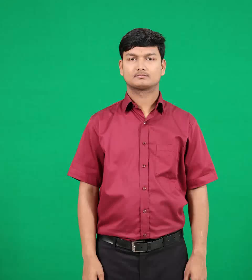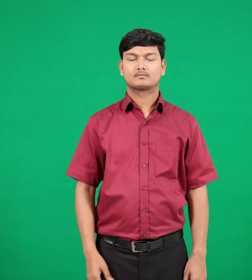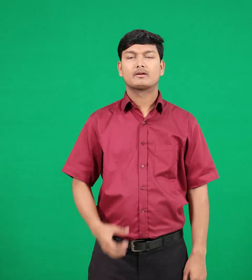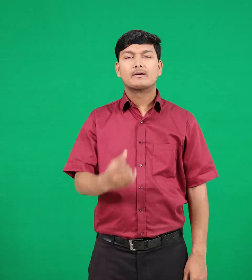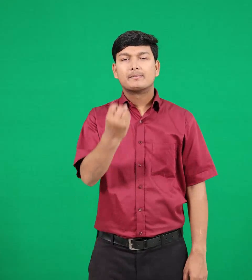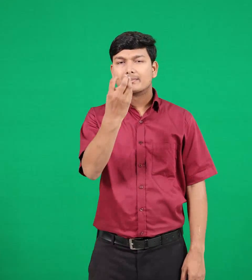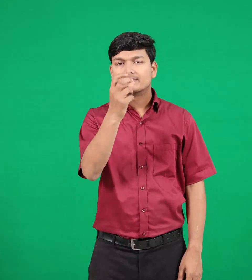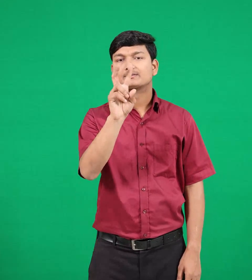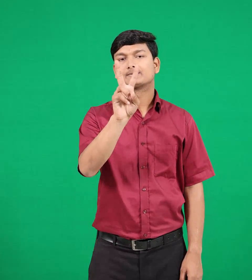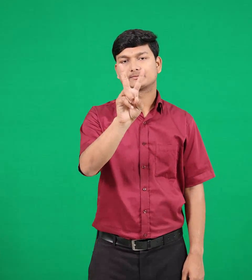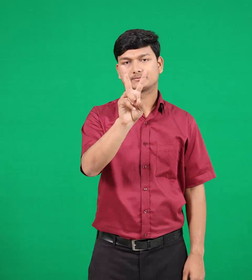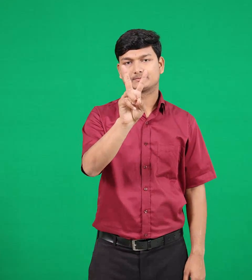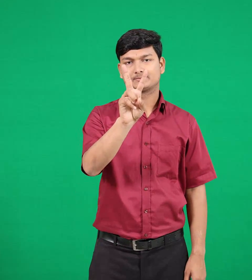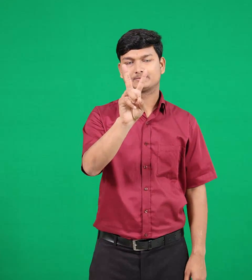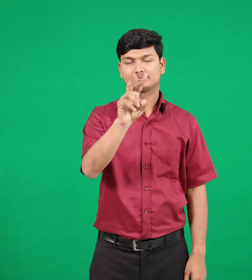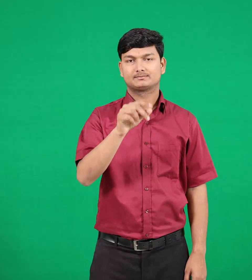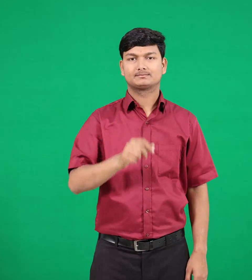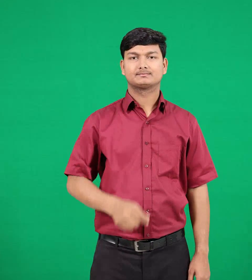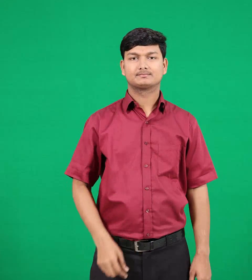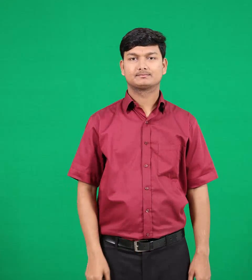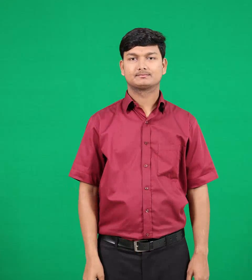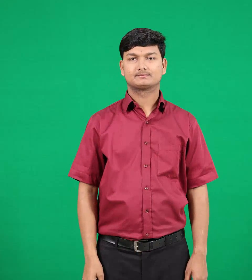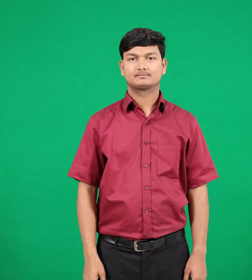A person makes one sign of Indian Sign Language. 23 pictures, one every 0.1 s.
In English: two
